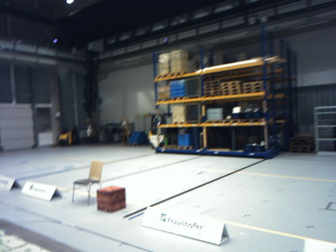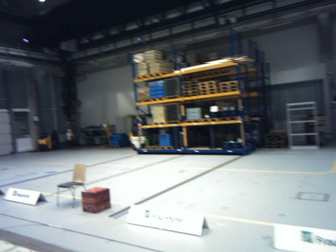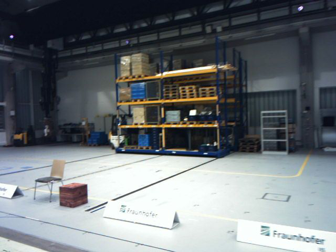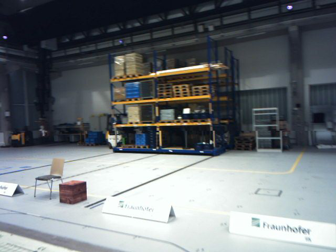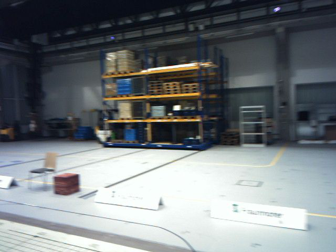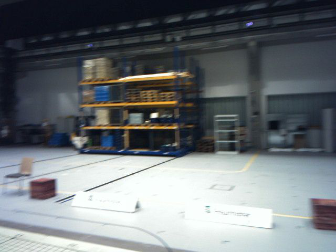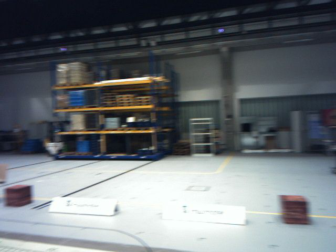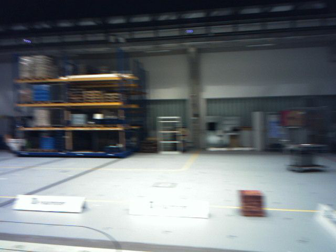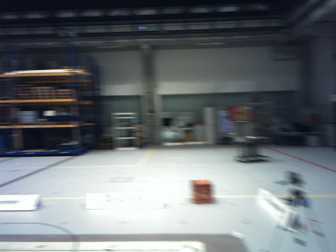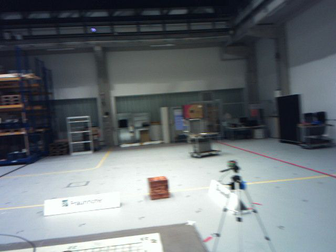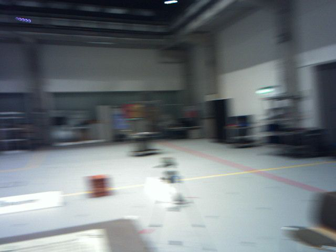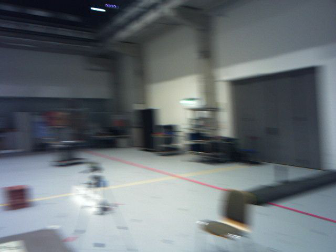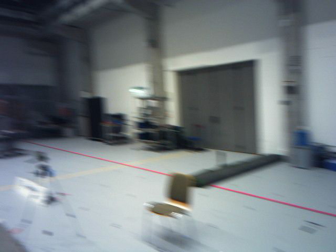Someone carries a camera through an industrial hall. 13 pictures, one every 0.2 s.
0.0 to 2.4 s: The camera swings to its right by about 80 degrees, and the scene slides to the left. It travels backward, about 3.2 m.
The film runs backward here.
